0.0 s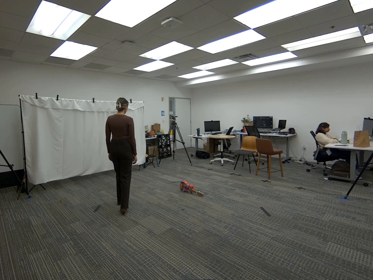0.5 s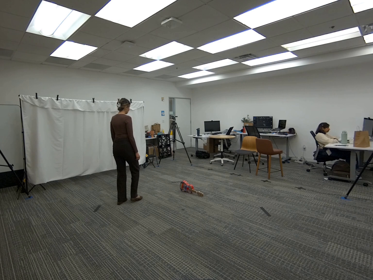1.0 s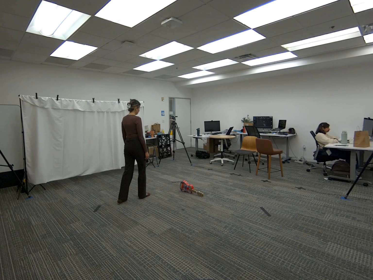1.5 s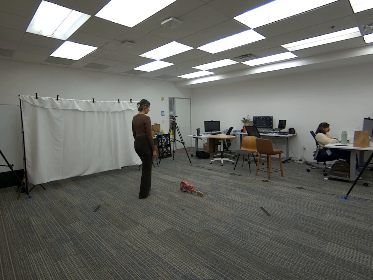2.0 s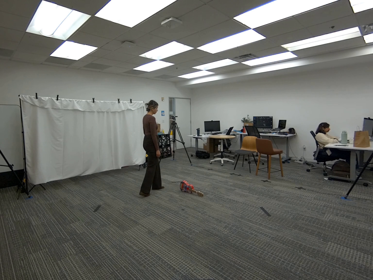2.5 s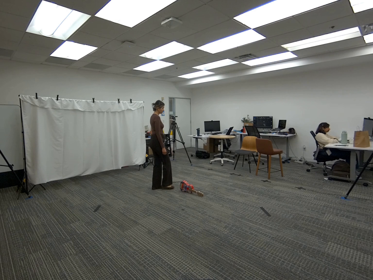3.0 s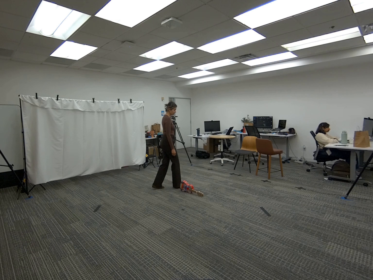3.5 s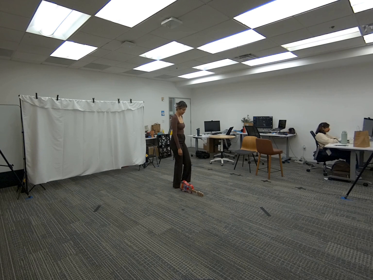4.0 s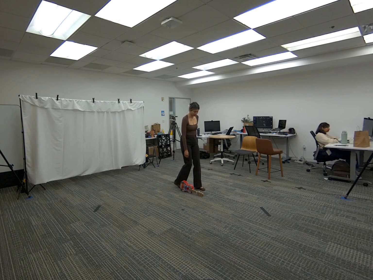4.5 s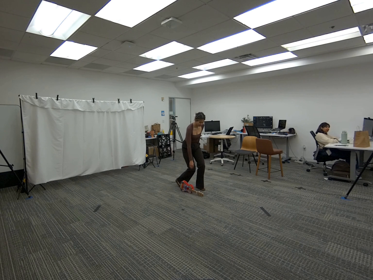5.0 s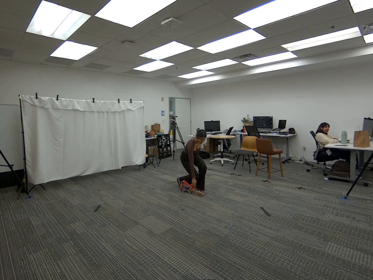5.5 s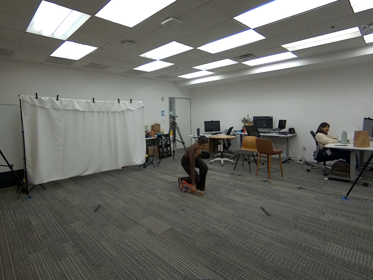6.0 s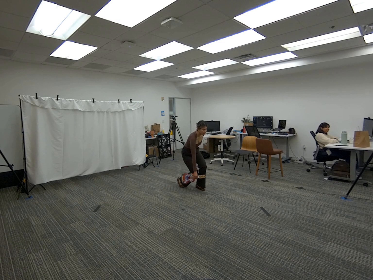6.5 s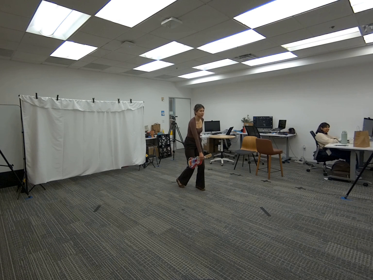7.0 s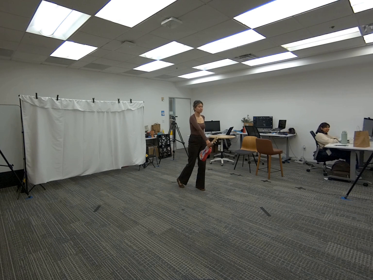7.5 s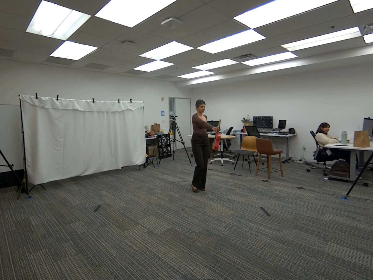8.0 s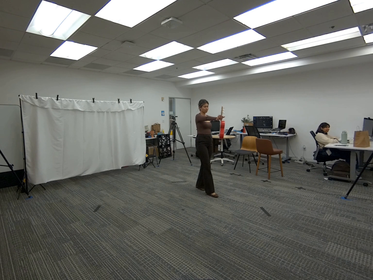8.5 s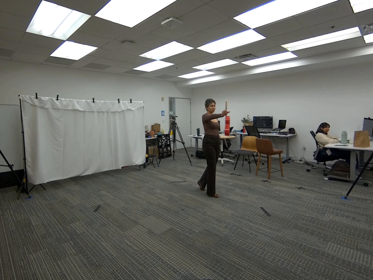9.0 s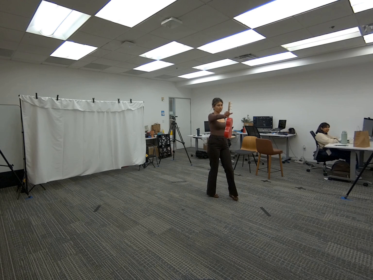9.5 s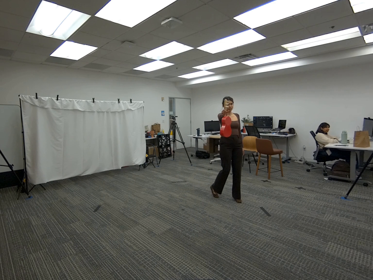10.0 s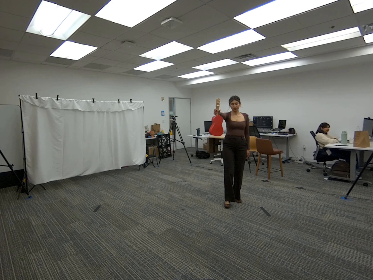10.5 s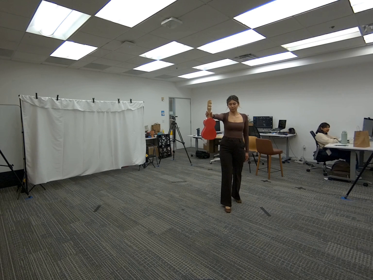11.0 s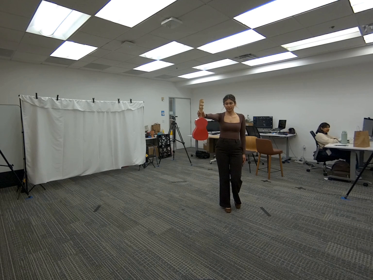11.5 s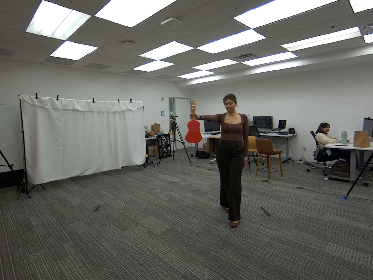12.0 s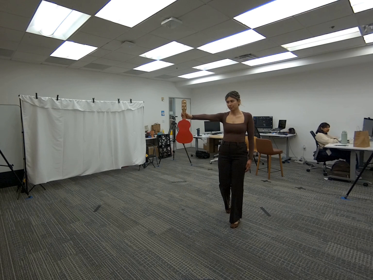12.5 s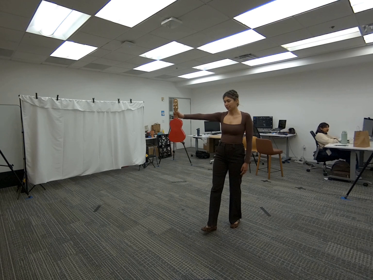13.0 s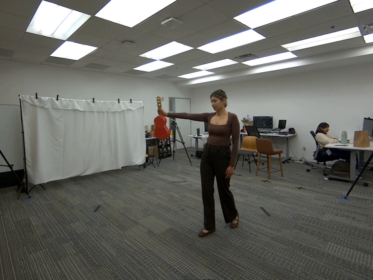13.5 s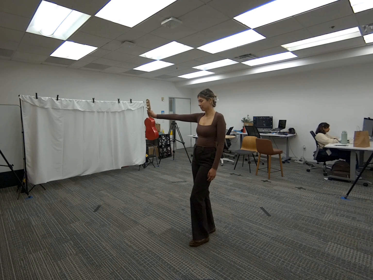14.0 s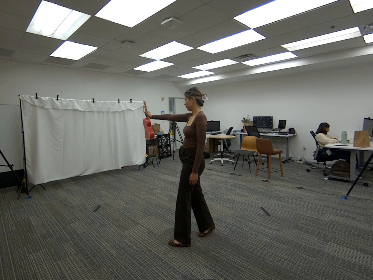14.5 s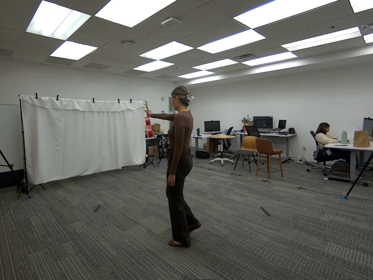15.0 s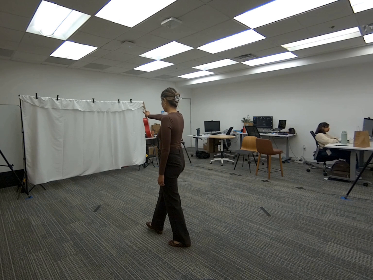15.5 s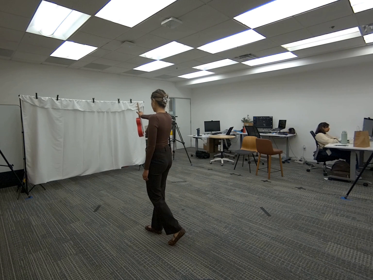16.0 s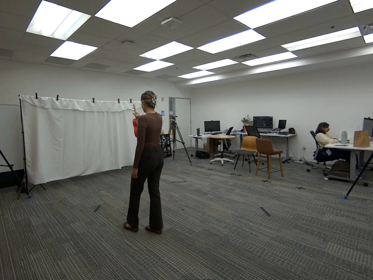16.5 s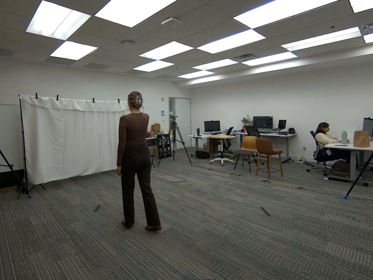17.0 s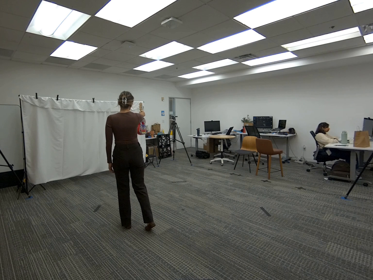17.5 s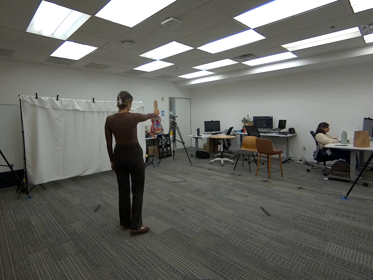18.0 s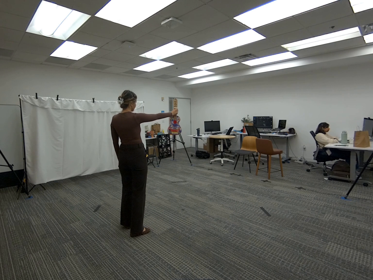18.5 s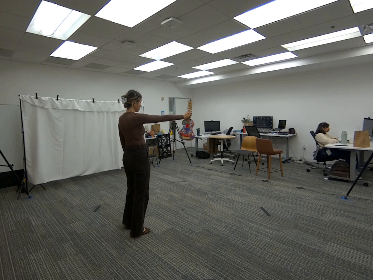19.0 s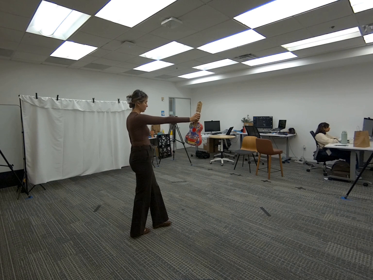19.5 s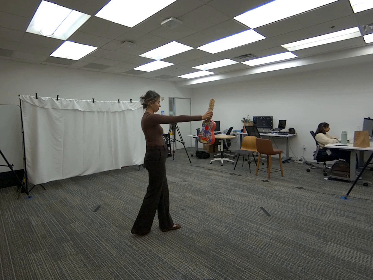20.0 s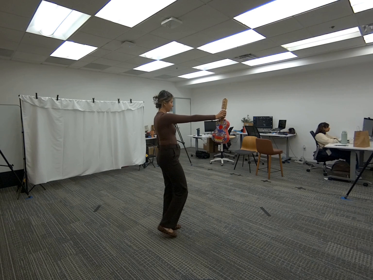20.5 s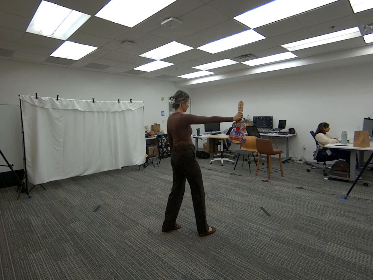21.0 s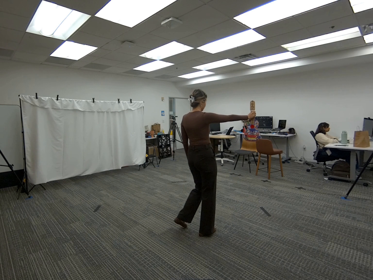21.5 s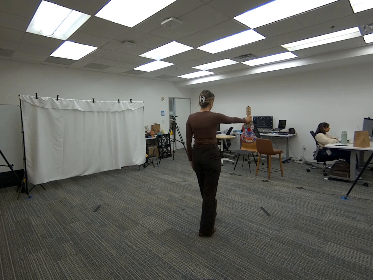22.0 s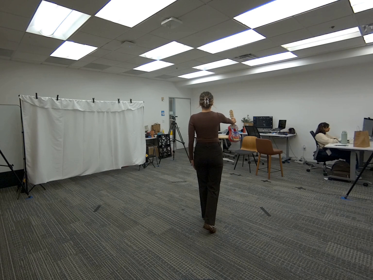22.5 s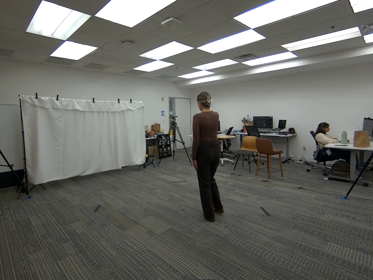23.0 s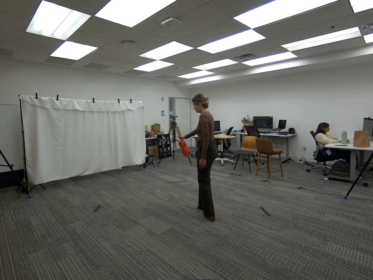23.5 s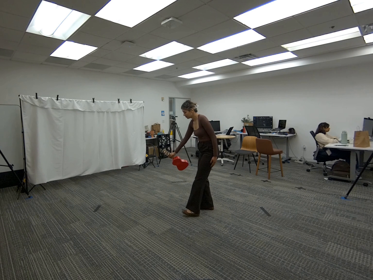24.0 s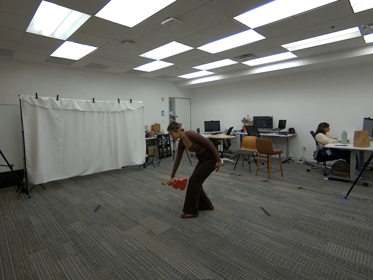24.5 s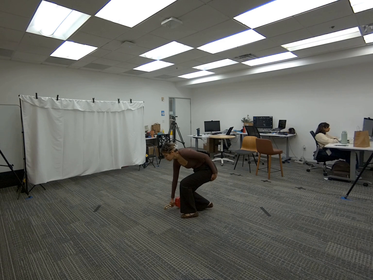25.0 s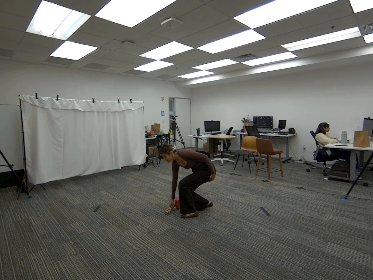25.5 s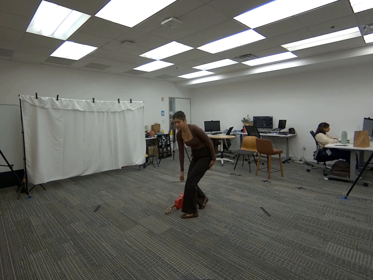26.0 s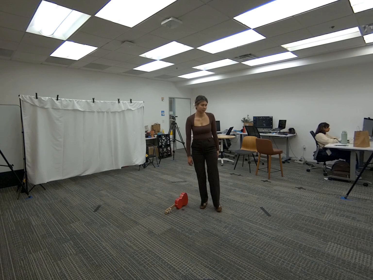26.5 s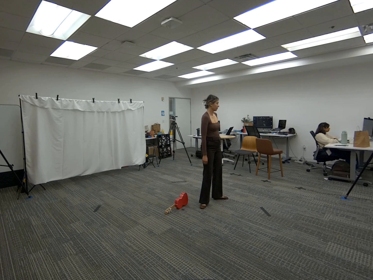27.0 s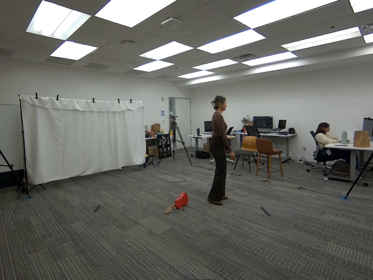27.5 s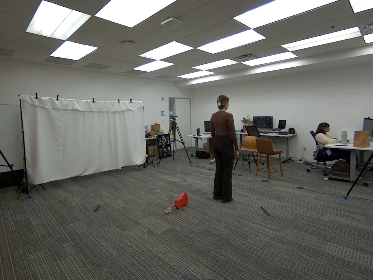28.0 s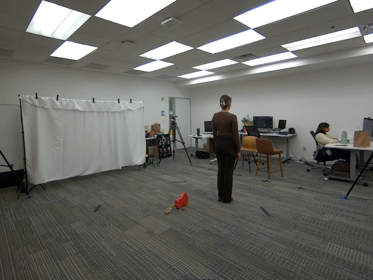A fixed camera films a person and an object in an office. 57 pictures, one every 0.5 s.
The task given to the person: Walk over to the guitar on the ground and pick up the guitar from the neck with your right hand. Walk around the bounding area with the guitar in front of you and place back on the ground when finished.
